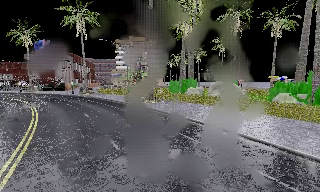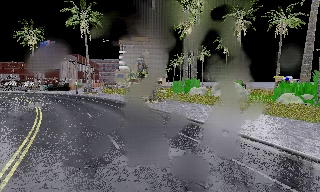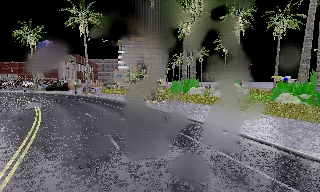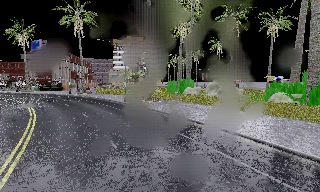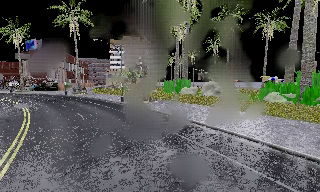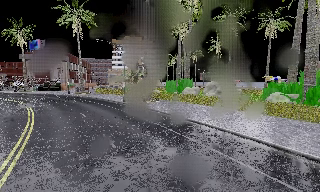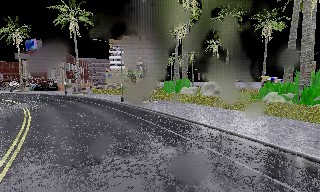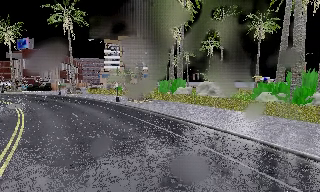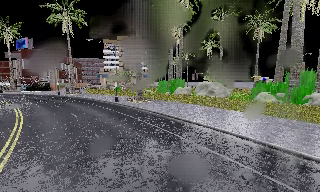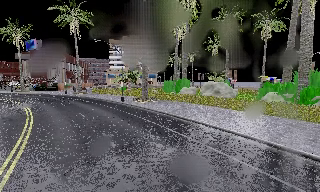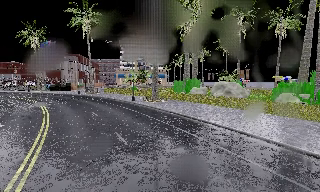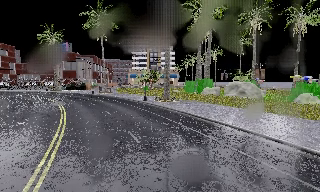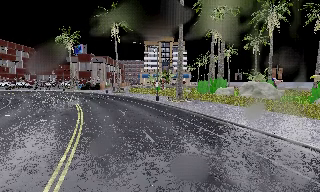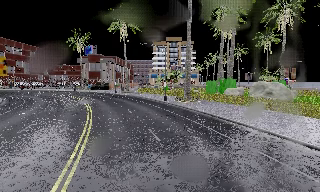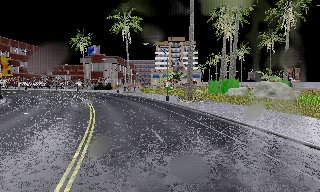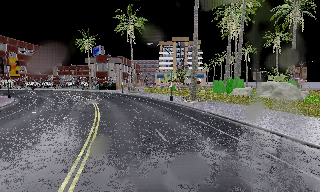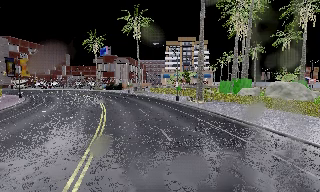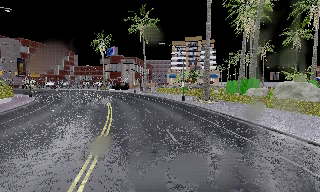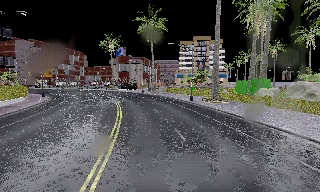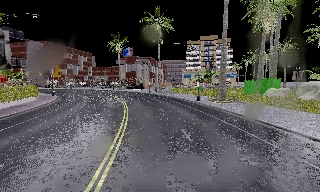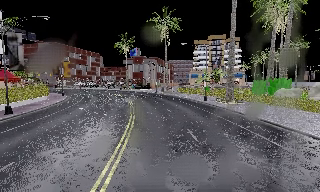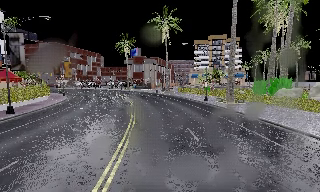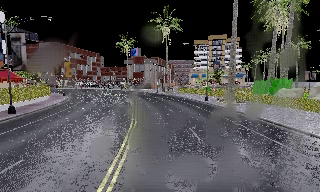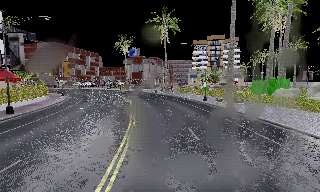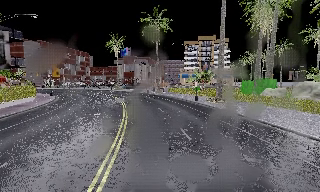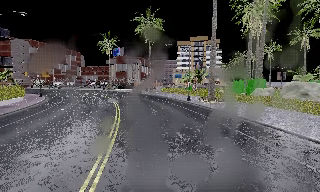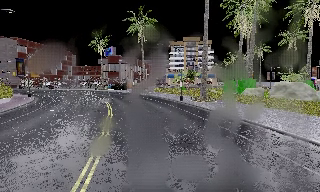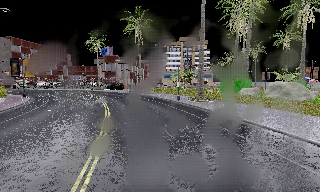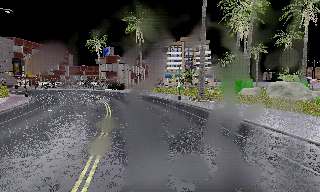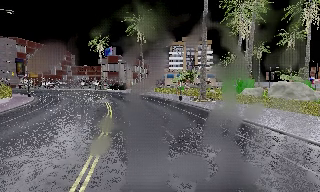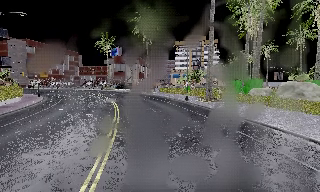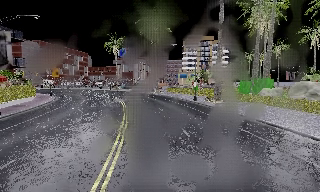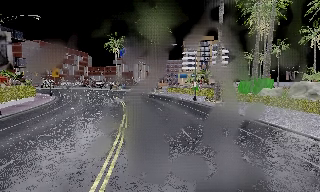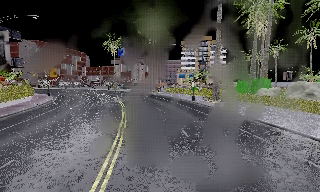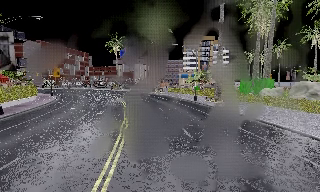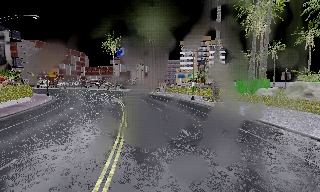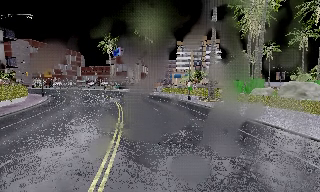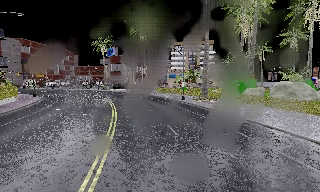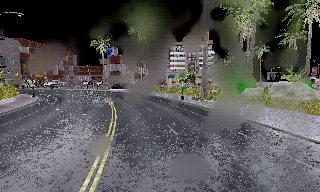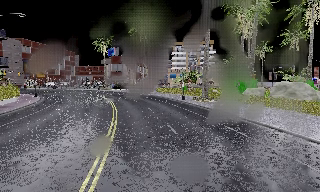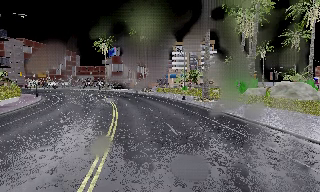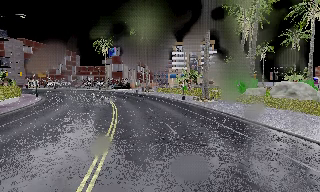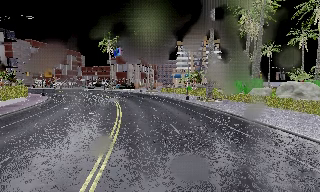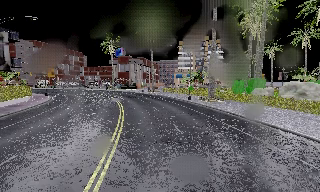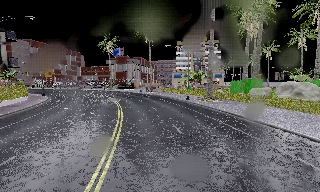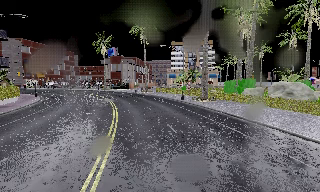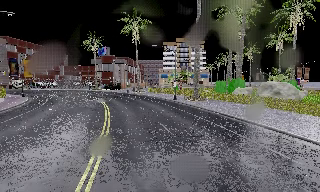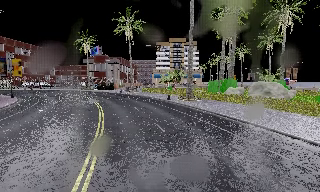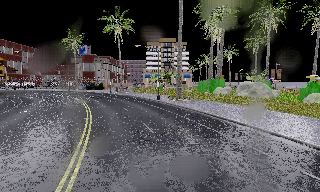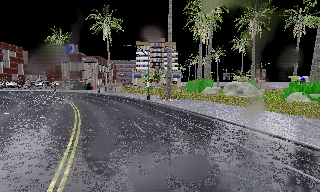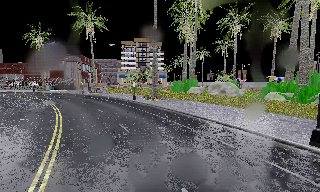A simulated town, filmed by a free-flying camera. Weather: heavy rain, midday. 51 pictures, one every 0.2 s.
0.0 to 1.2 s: The camera shifts only a little, or ends up much as it began.
1.2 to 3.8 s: The camera swings to its left by about 25 degrees, and the scene slides to the right. It travels backward, about 0.5 m, so what stands in front gets smaller.
3.8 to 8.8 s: The camera travels backward, about 1 m, so what stands in front gets smaller.
8.8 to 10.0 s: The scene slides to the left, as the camera pans about 20 degrees to its right.
The film runs backward here.
